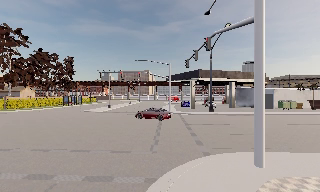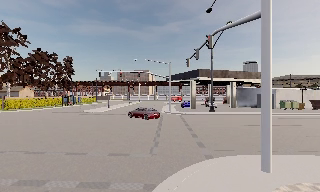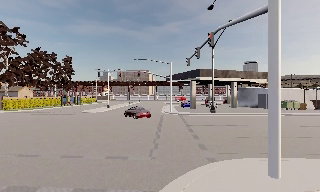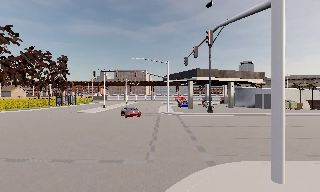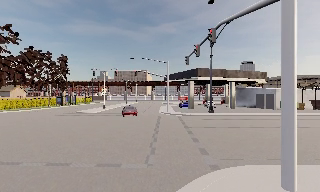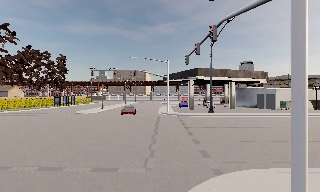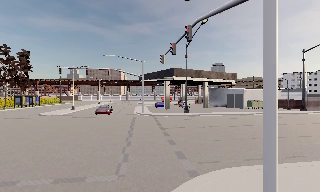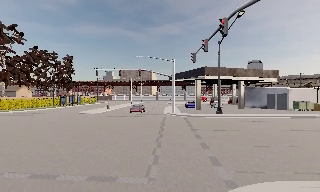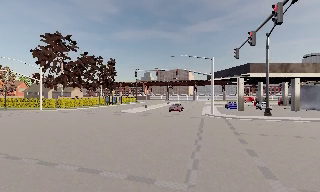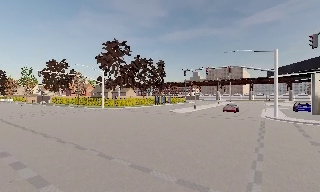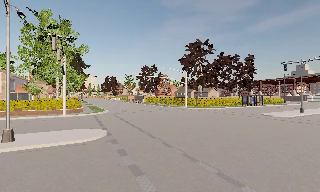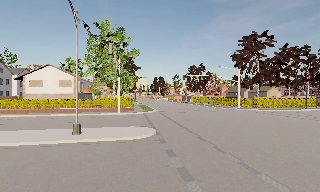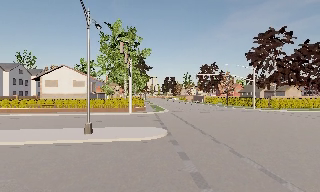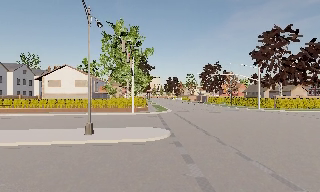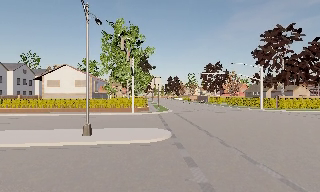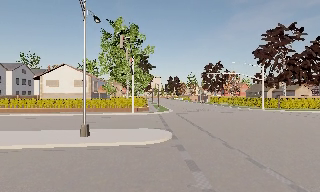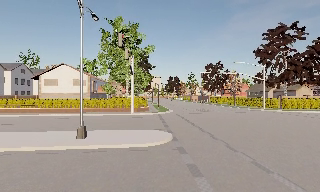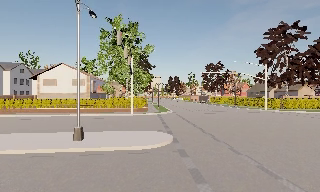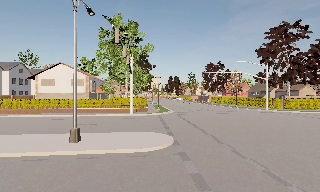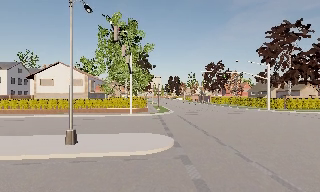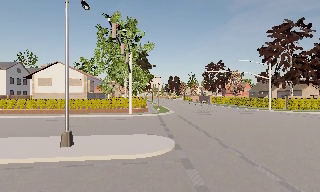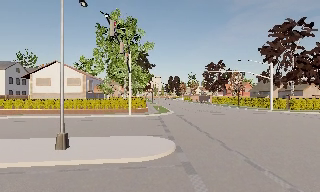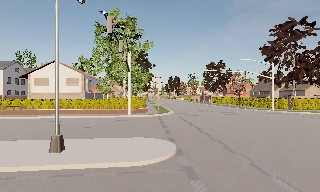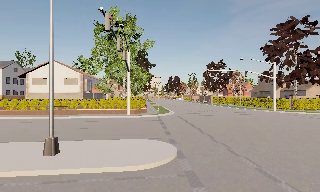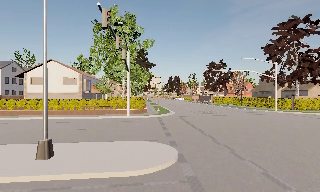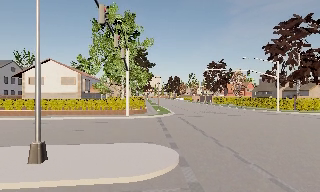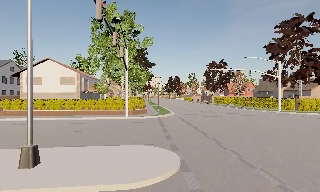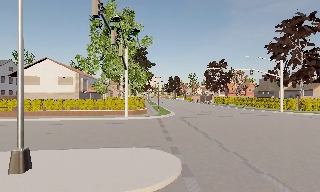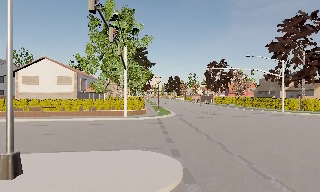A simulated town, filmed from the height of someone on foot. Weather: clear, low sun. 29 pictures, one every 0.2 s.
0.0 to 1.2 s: The camera travels forward, about 2 m, so what stands in front looms larger.
1.2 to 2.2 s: The scene slides to the right, as the camera pans about 85 degrees to its left. It travels forward, about 2 m.
2.2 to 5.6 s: The camera travels forward, about 6 m, so what stands in front looms larger.
The film runs forward here.
